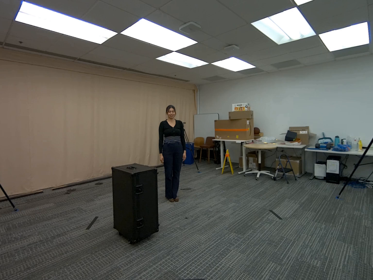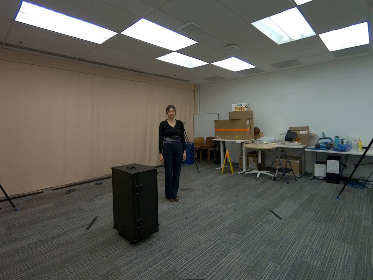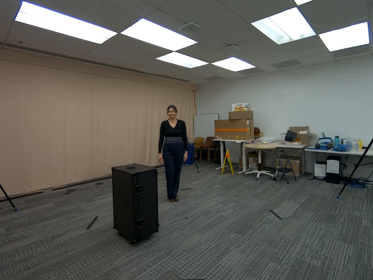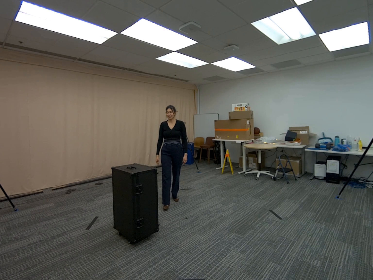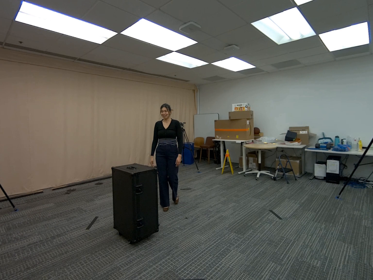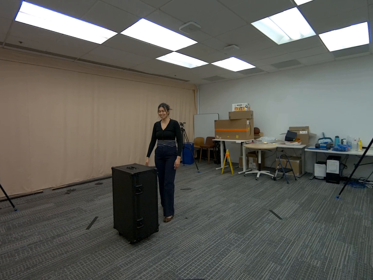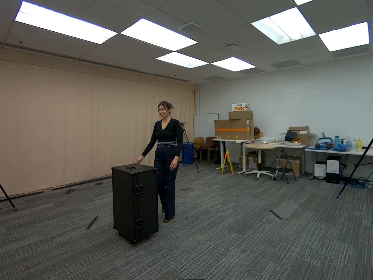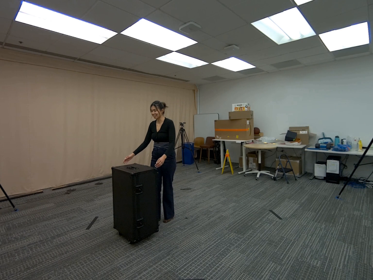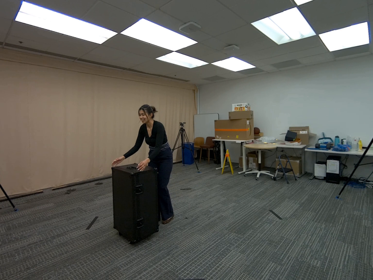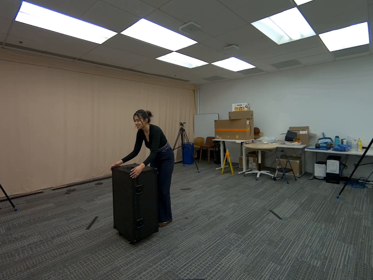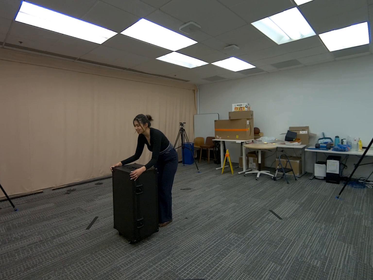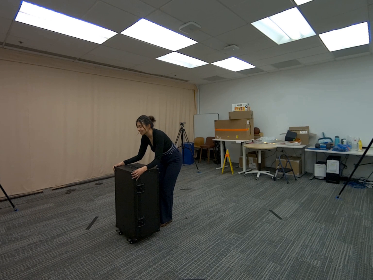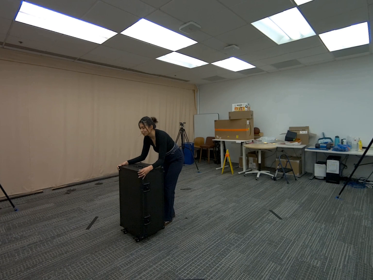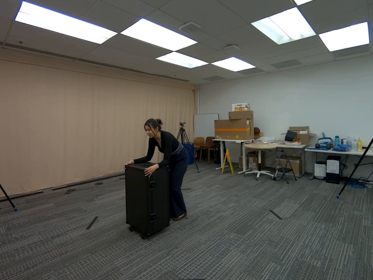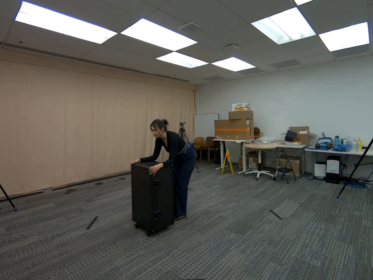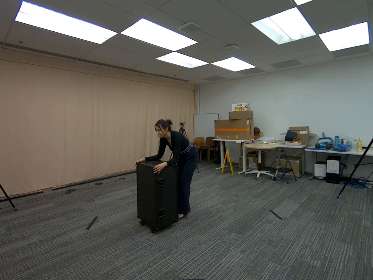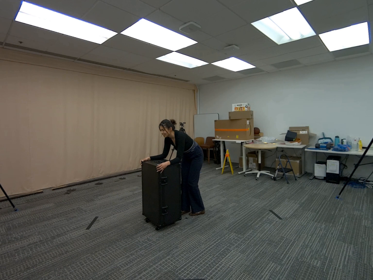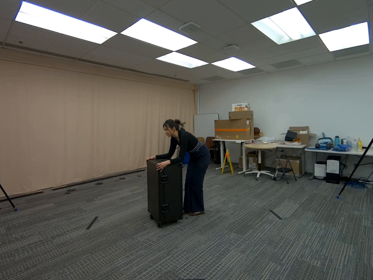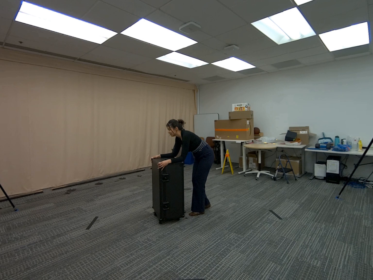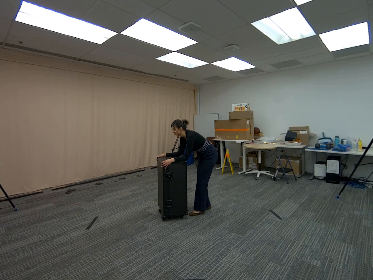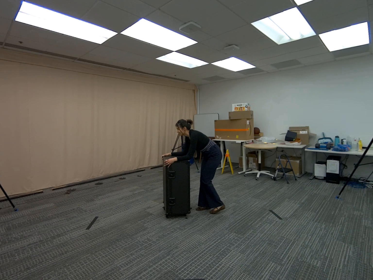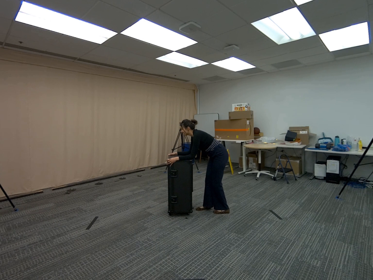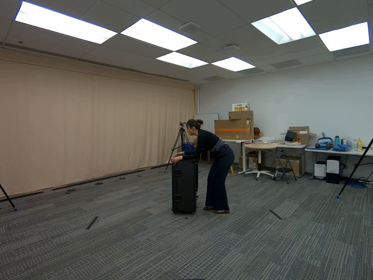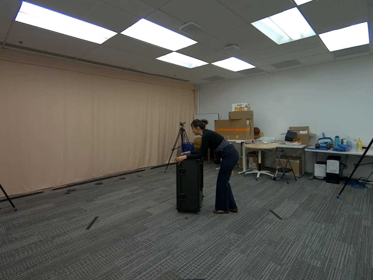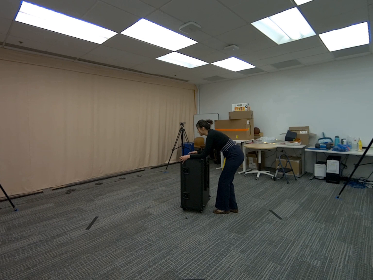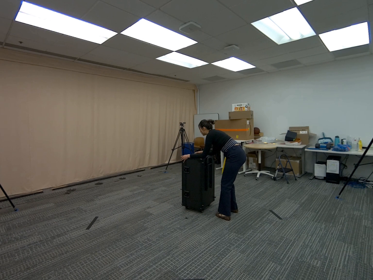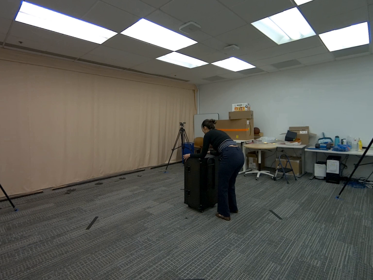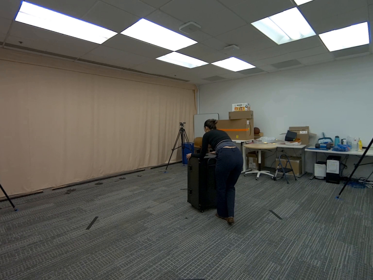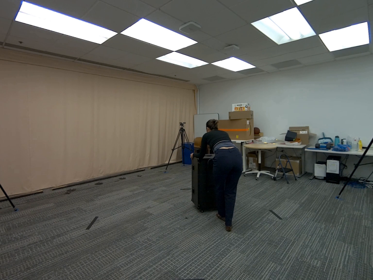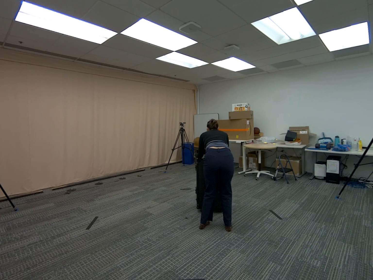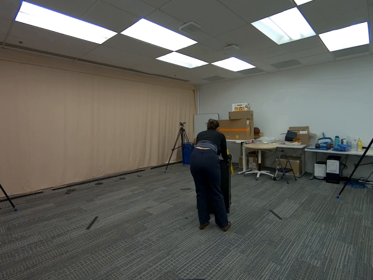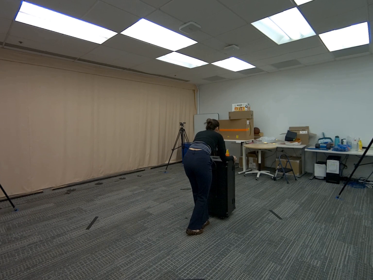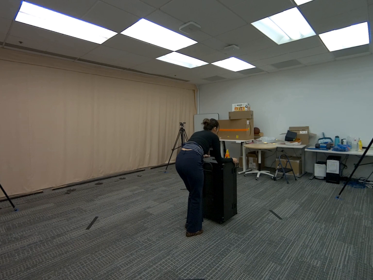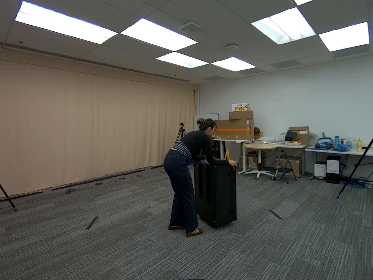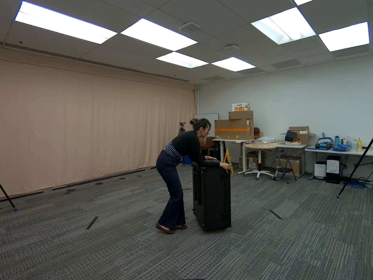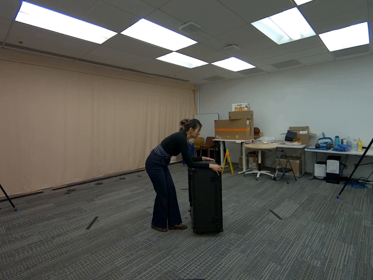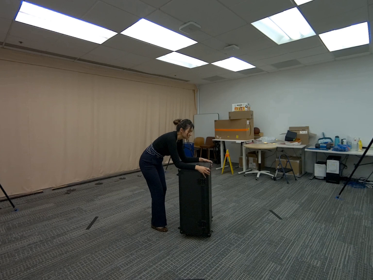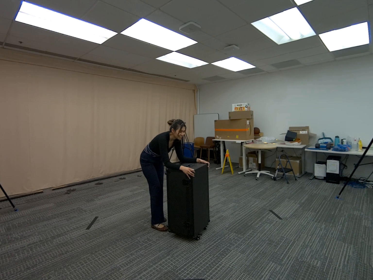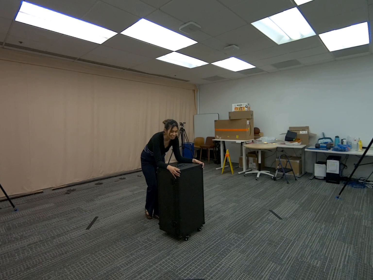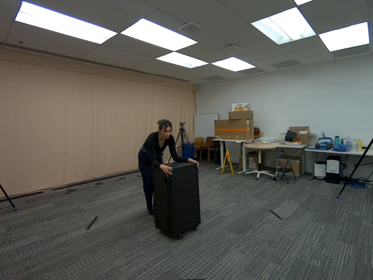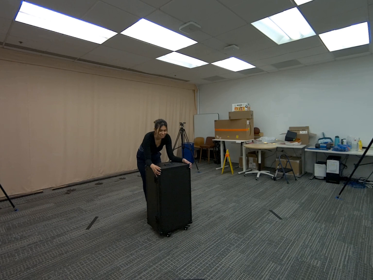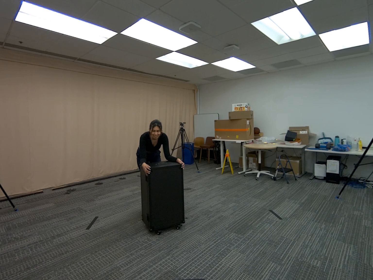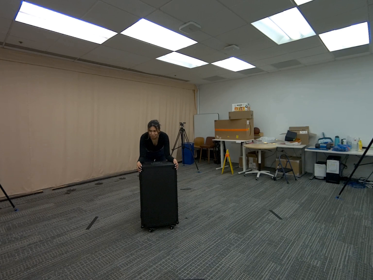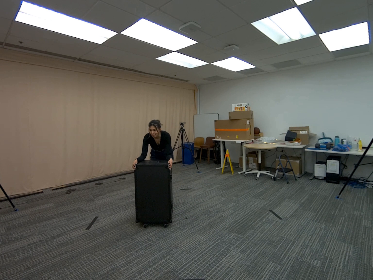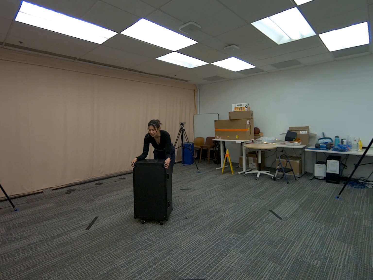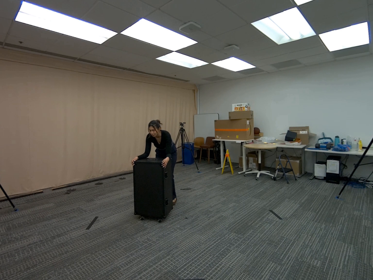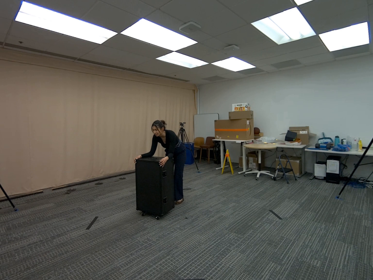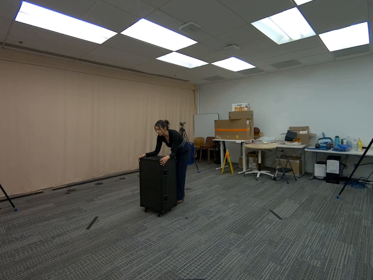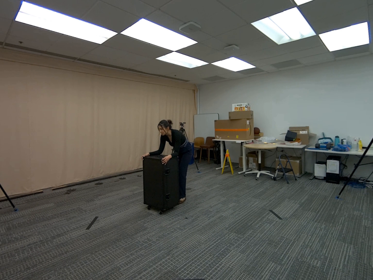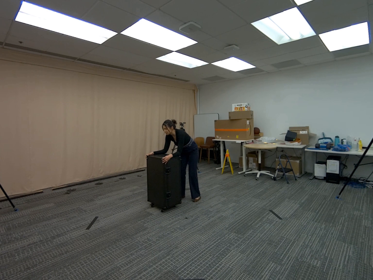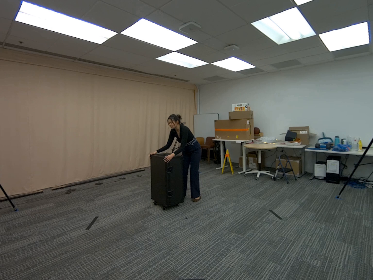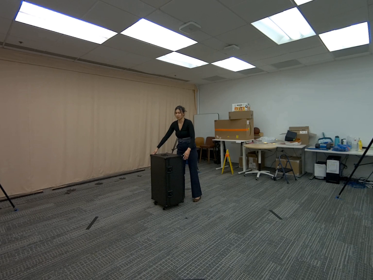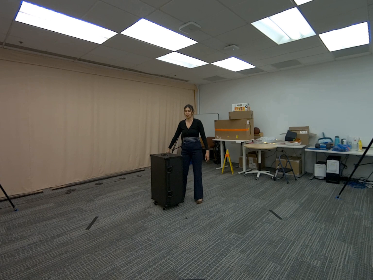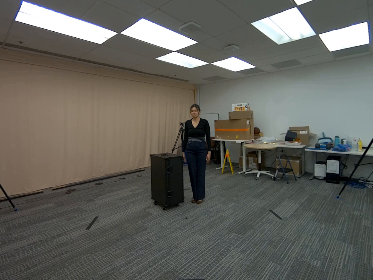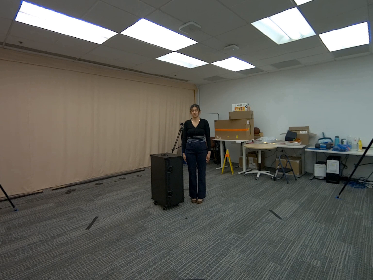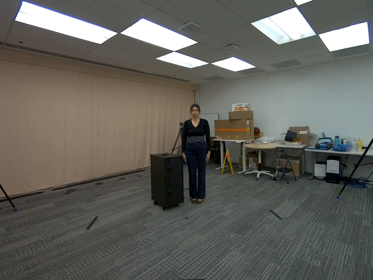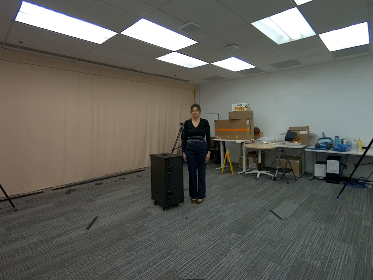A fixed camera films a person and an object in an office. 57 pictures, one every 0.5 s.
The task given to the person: Walk over to the G1 box and pull the G1 box towards you around the bounding area.
